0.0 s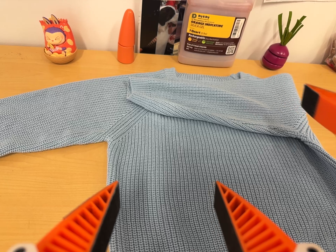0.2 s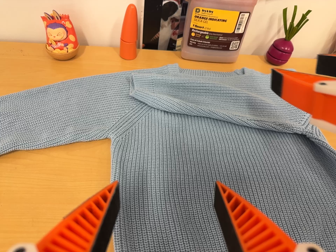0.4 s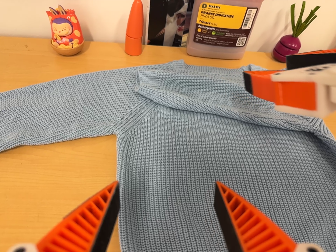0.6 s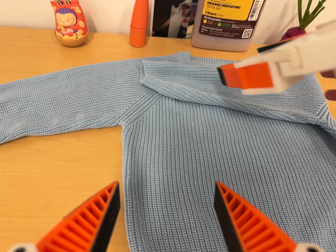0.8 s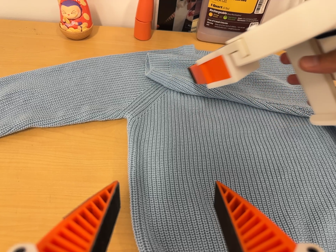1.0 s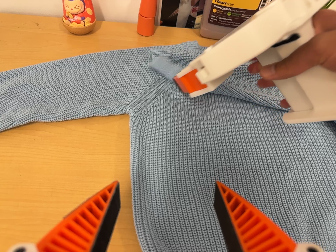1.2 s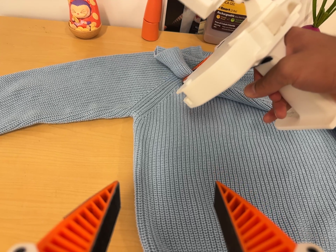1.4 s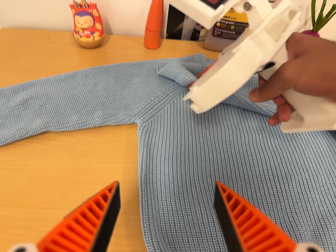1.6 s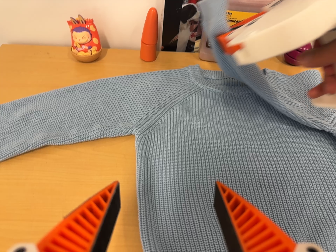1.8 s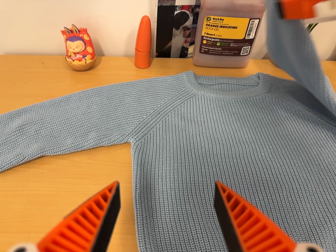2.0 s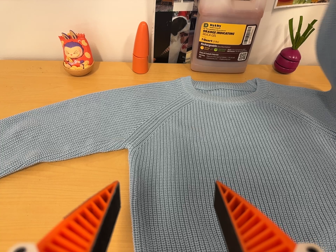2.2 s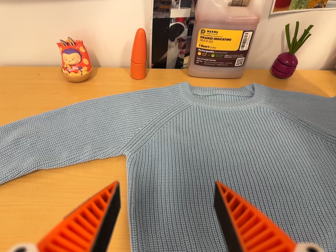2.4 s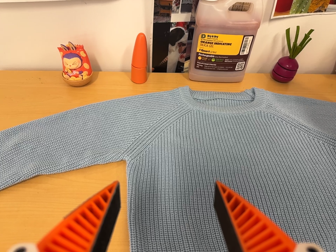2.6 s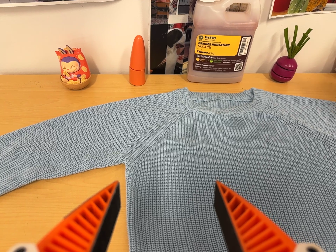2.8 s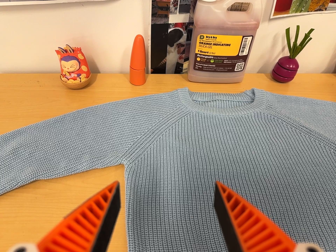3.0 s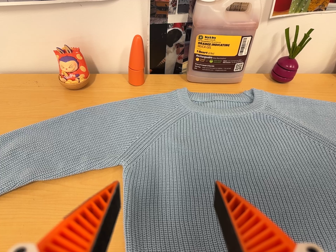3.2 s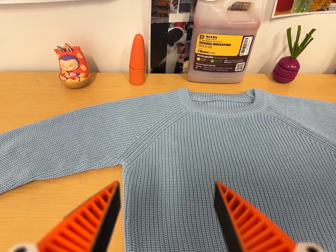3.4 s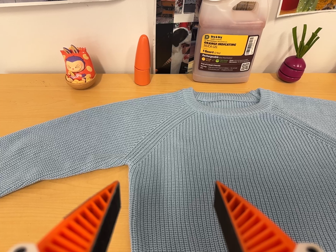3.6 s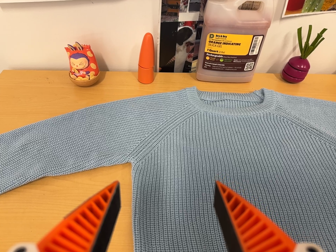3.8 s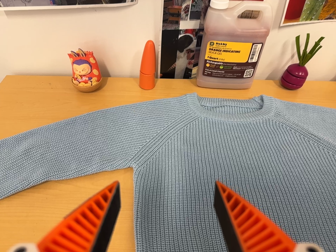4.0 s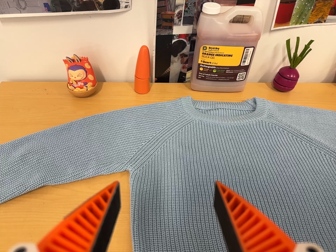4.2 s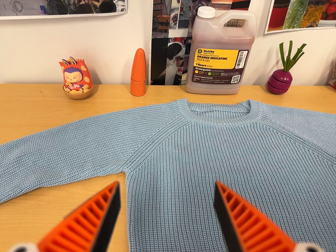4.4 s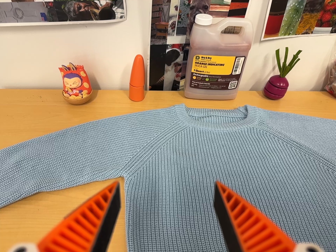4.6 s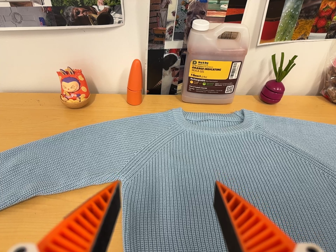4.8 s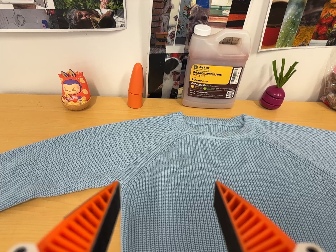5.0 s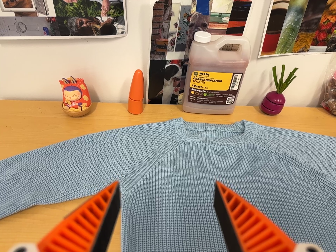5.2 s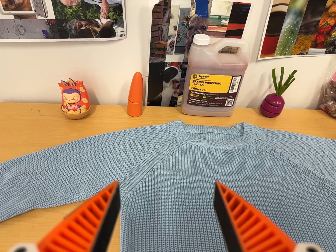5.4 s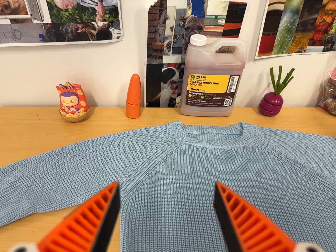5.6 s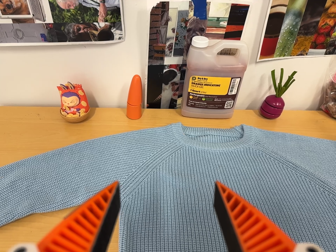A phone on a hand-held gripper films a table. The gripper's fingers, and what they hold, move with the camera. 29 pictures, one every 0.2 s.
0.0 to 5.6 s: The camera travels toward the top of its view, about 5 cm, so close, fixed things drift downward.
The film runs backward here.
